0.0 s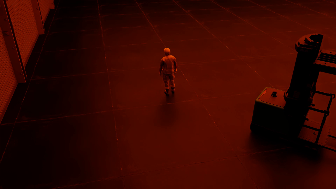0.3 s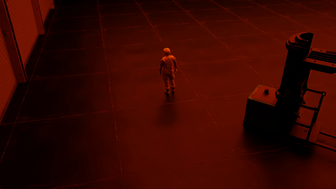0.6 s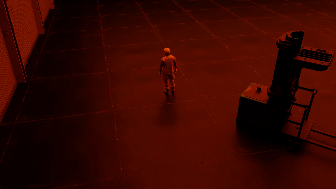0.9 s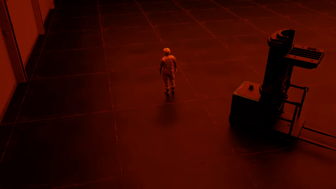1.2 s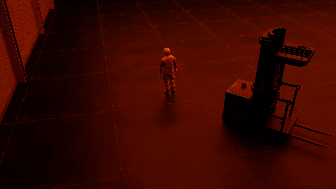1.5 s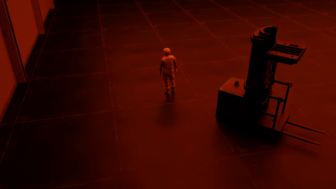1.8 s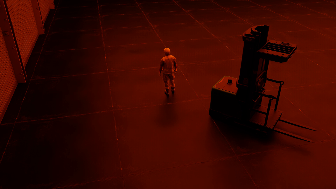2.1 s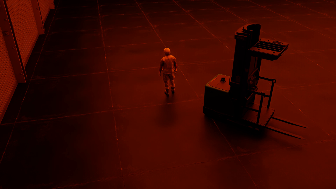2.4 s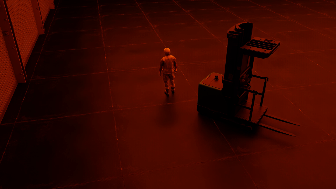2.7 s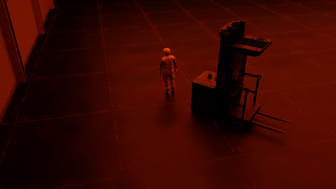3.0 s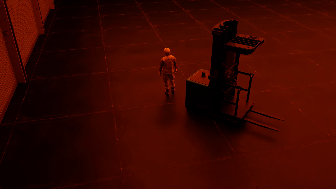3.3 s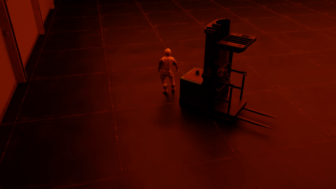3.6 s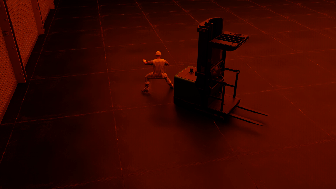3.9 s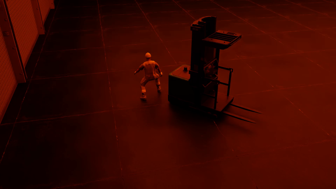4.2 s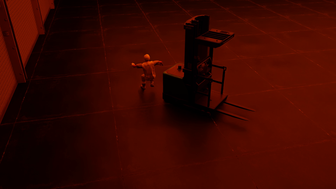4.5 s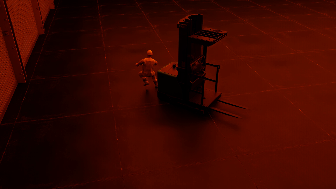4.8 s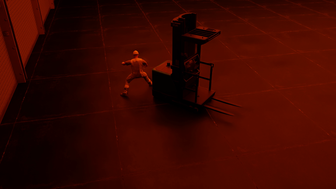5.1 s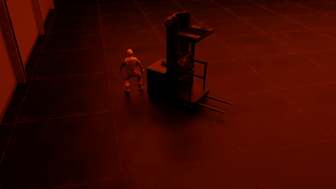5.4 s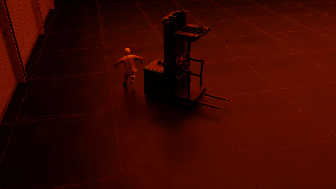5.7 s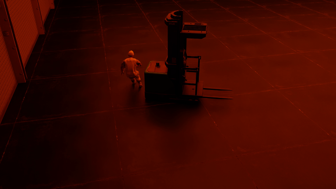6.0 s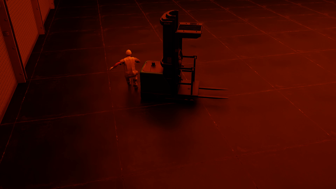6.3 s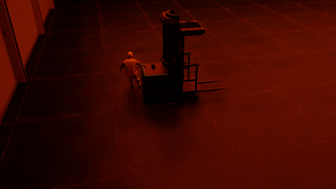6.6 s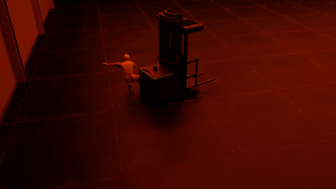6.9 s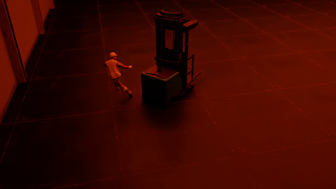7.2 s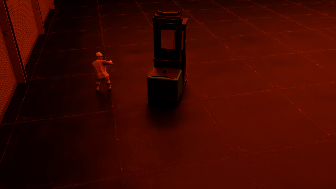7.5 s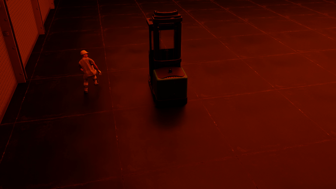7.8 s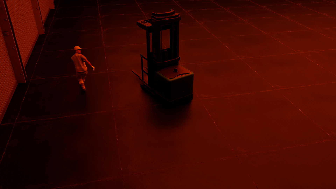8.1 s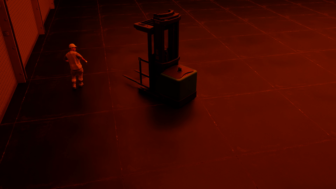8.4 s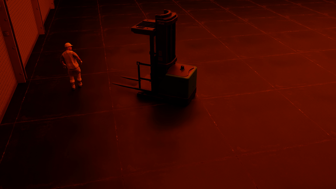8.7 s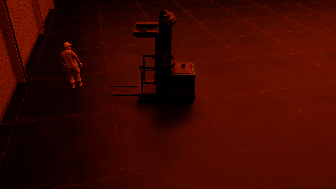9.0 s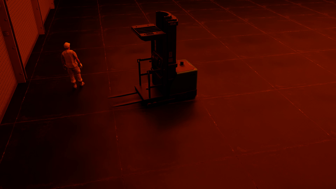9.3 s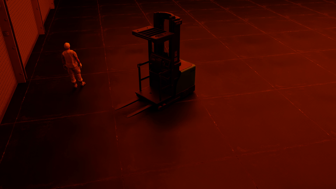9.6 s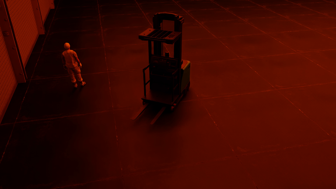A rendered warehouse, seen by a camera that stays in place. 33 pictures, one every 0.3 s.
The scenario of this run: Near miss between a forklift and a person.
